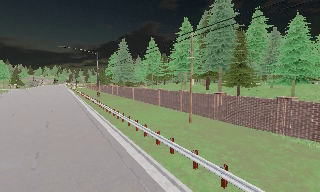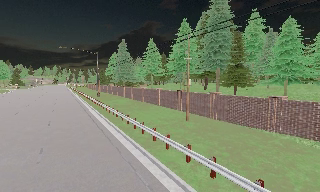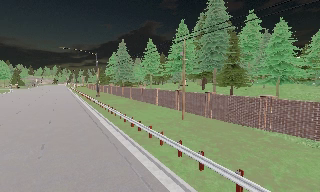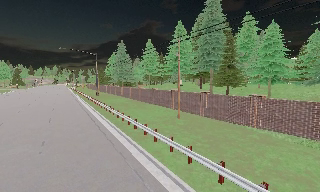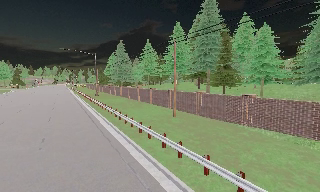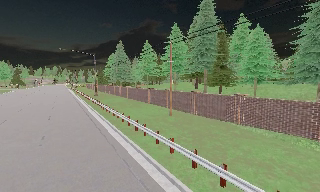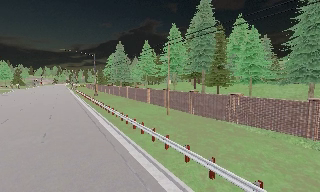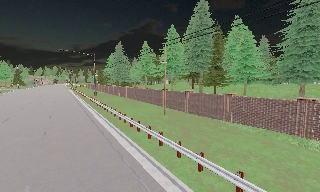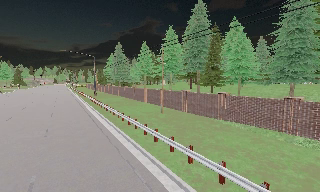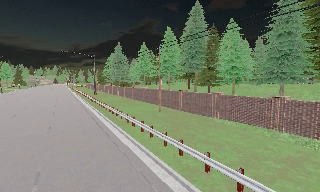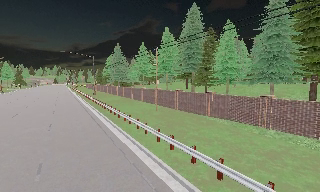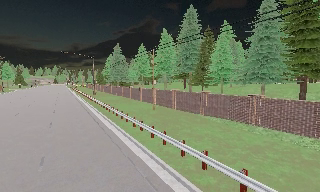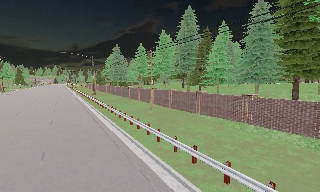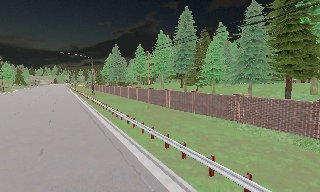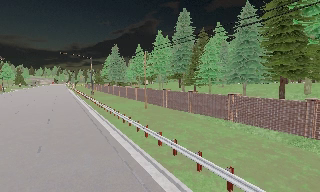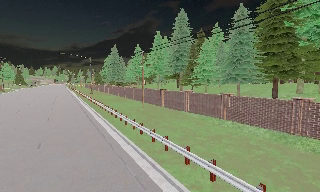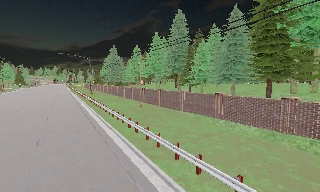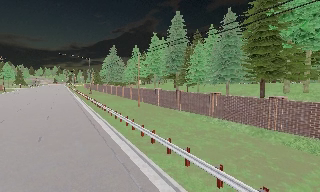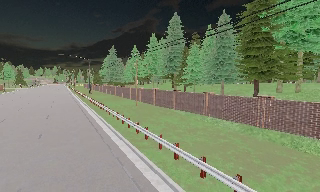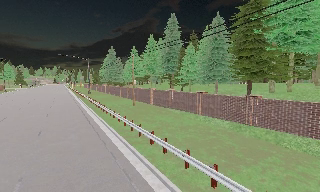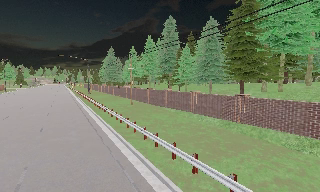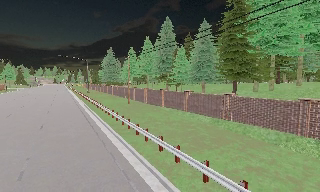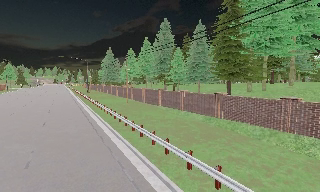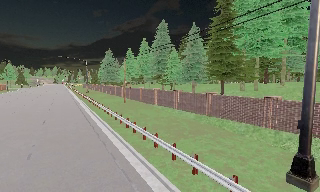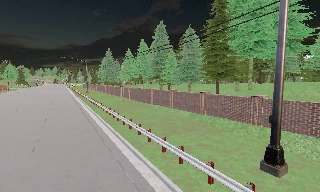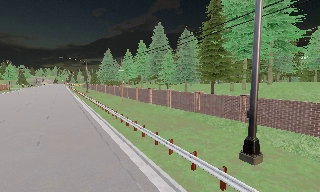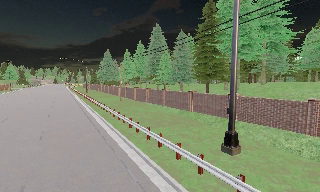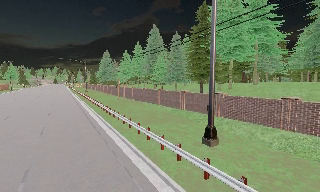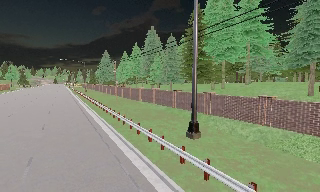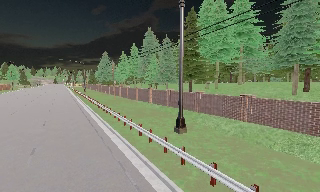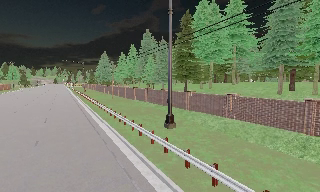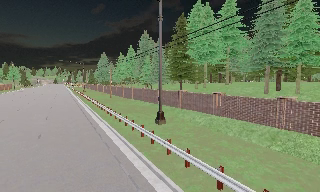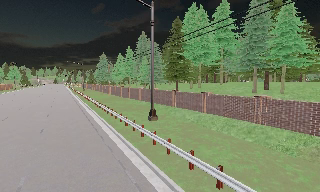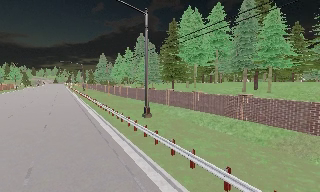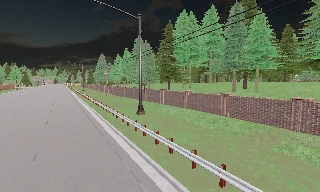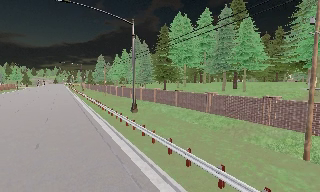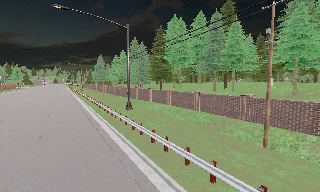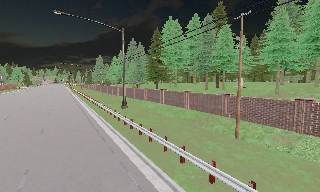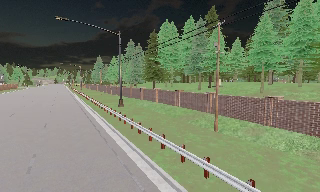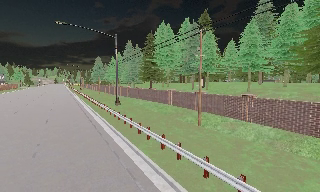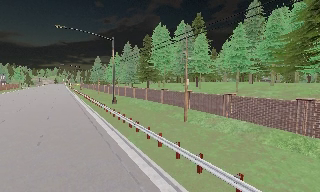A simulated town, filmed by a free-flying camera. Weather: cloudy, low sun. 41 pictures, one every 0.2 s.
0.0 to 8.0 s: The camera travels backward and to its right, about 40 m, so what stands in front gets smaller. It gains speed.
The film runs backward here.
